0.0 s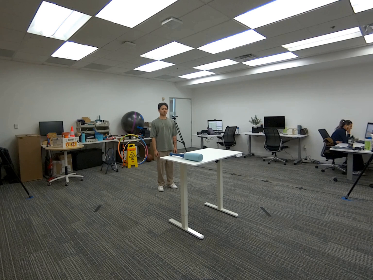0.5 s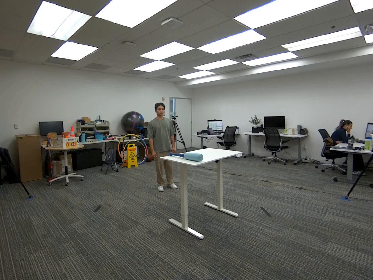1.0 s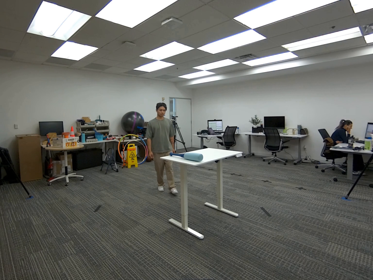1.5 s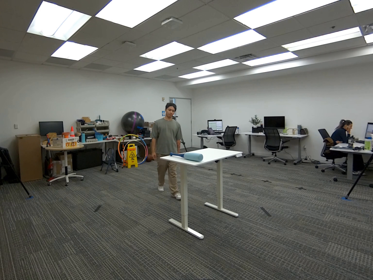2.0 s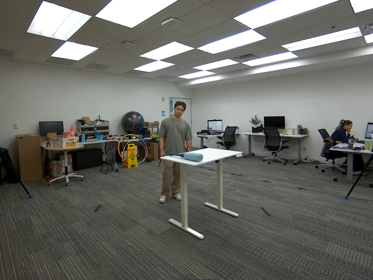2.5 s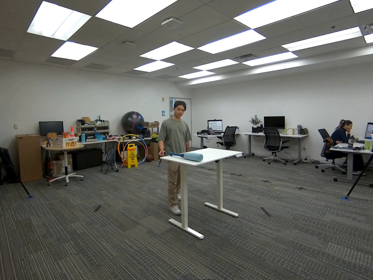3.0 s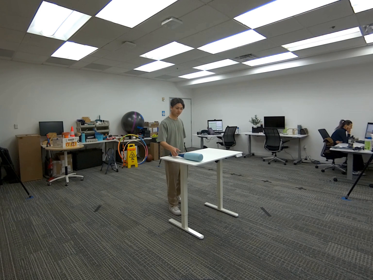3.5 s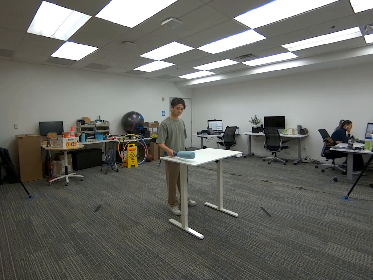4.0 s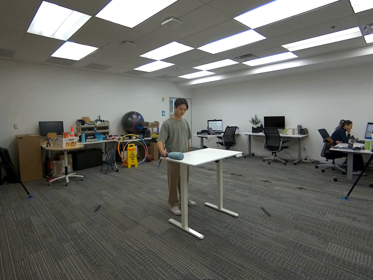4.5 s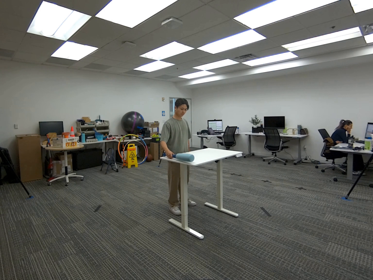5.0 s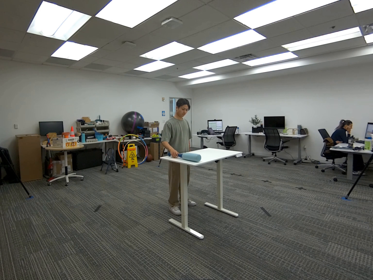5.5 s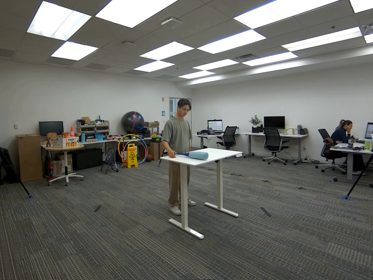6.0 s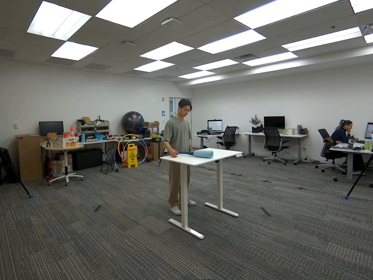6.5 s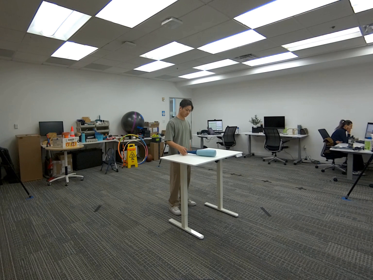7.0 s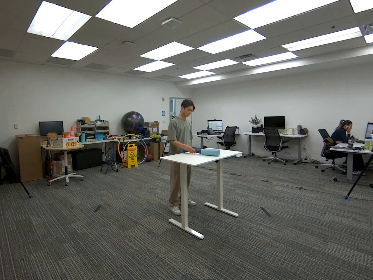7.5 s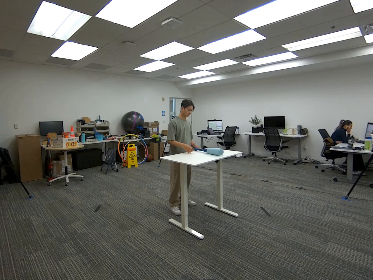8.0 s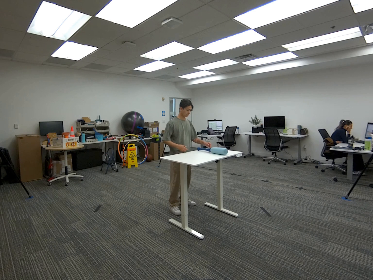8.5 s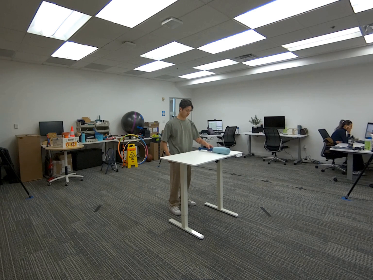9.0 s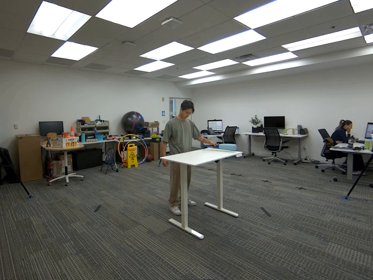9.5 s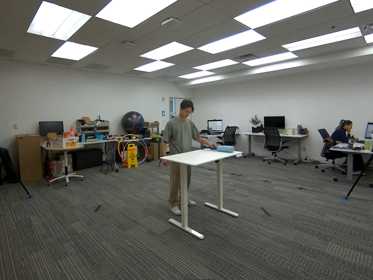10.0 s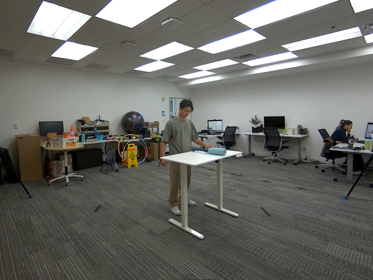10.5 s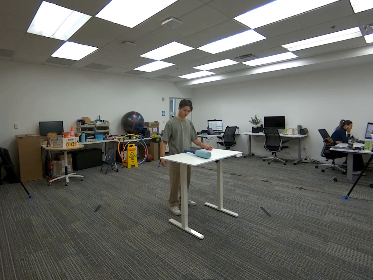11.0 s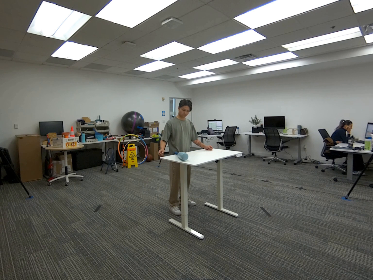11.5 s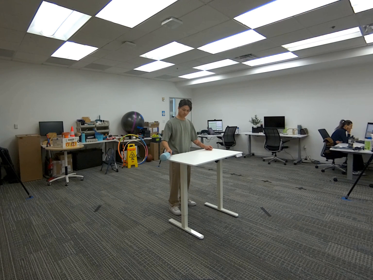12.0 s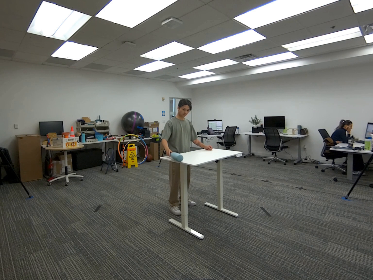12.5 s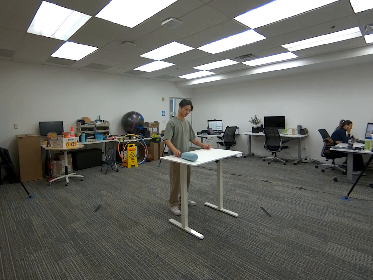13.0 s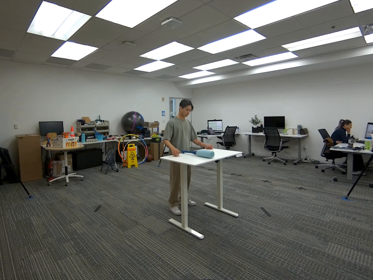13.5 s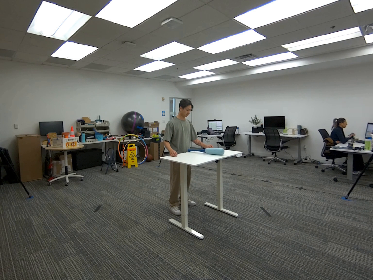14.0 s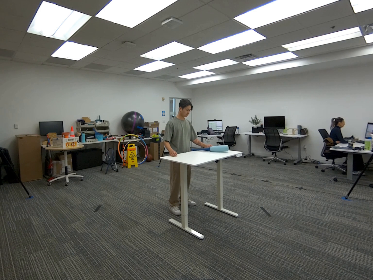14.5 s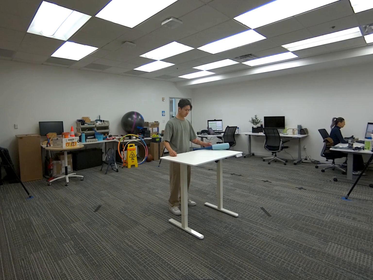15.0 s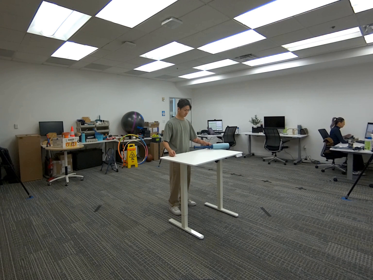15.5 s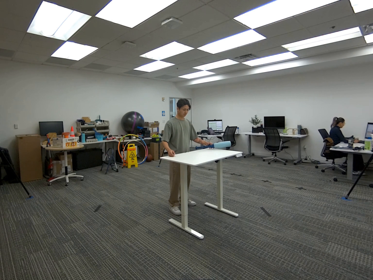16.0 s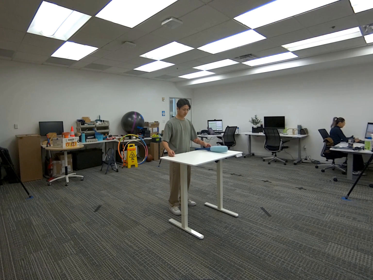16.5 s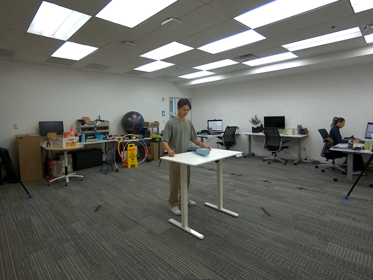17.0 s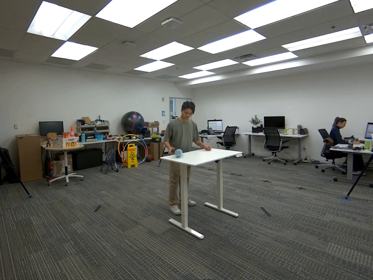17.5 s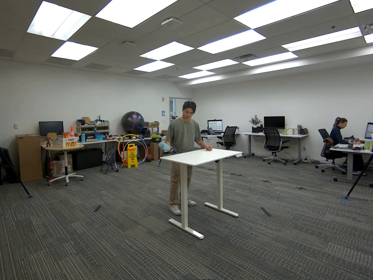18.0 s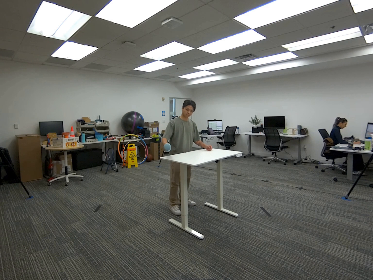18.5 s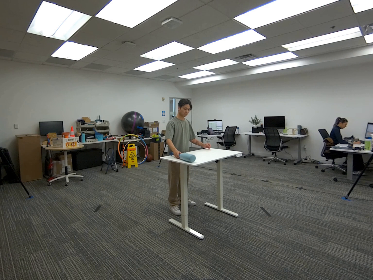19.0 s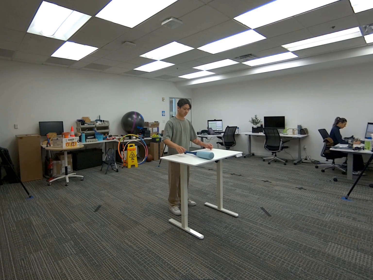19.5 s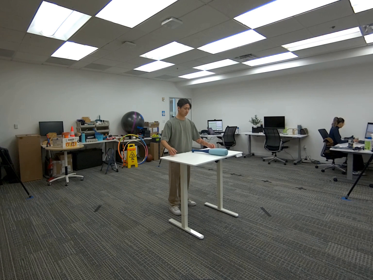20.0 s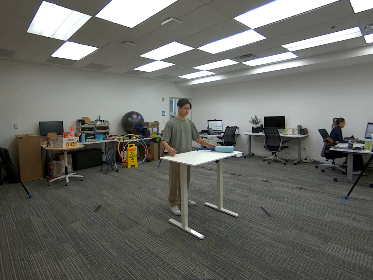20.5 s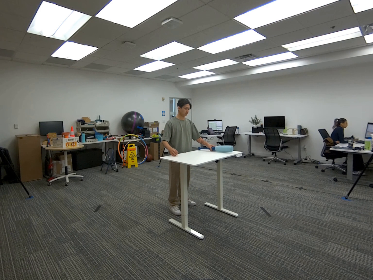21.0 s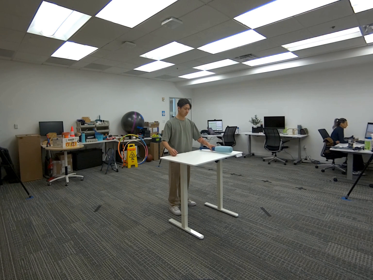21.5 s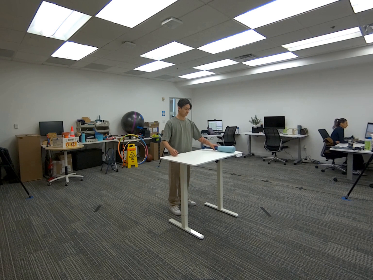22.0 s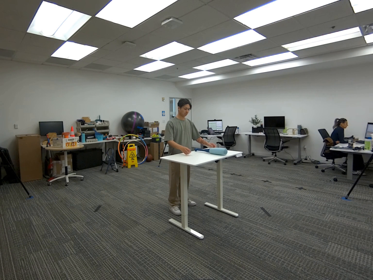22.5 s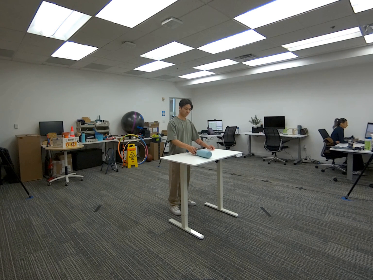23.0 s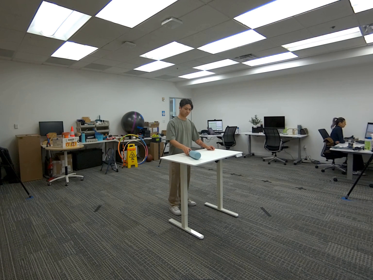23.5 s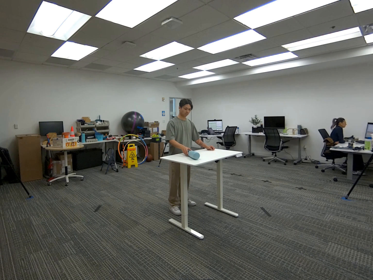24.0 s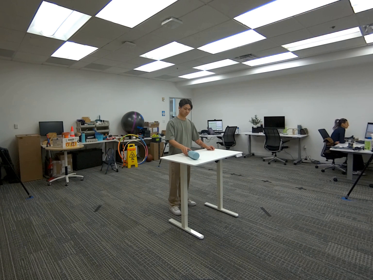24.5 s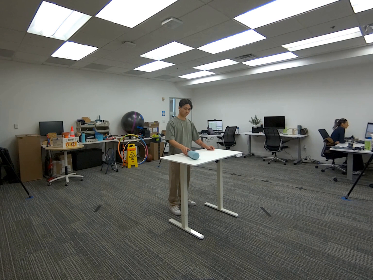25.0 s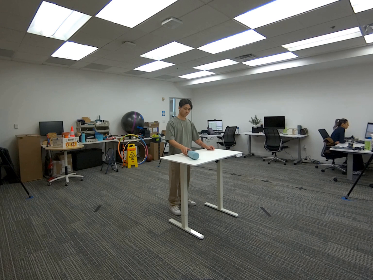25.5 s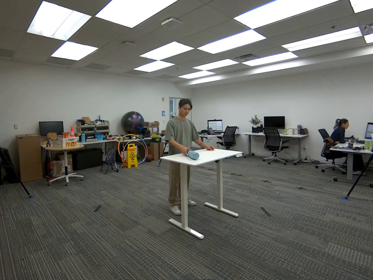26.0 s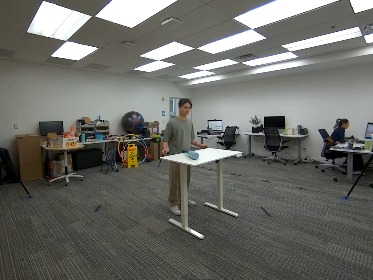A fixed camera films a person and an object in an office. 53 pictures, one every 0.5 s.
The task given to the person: Walk over to the base ball bat on the white desk and proceed to roll the baseball bat on the white desk making sure it does not fall of the desk.
